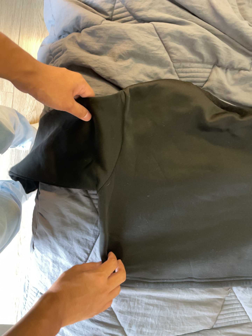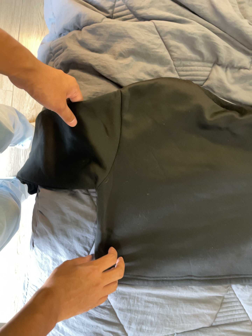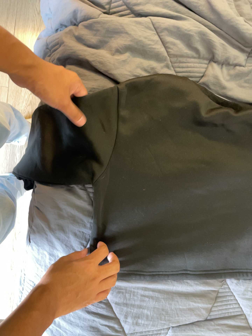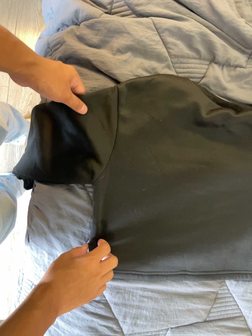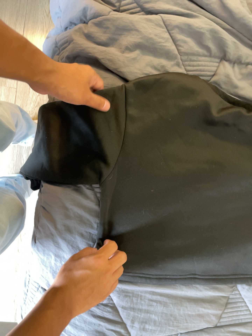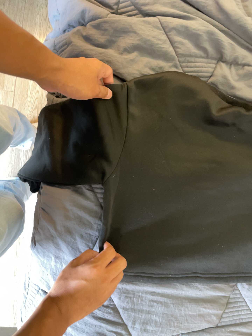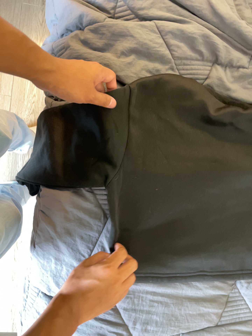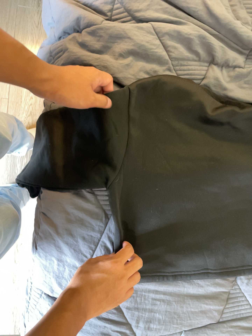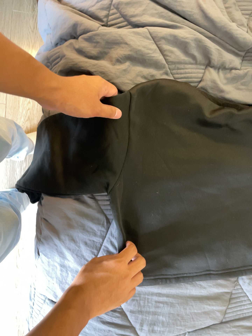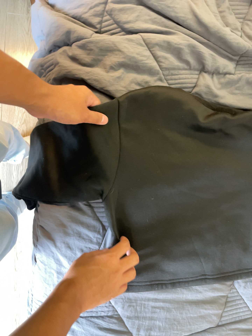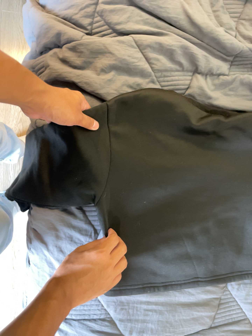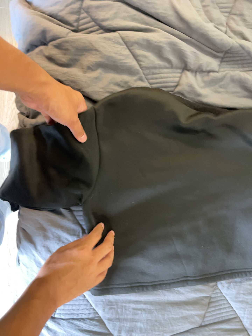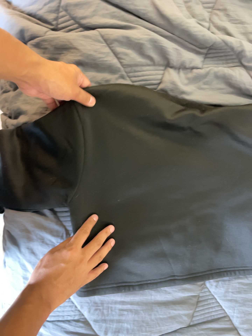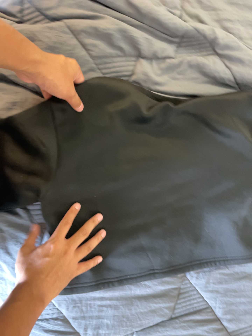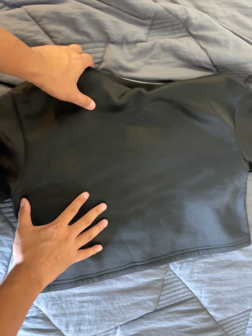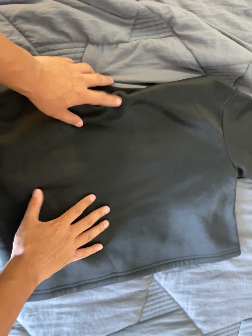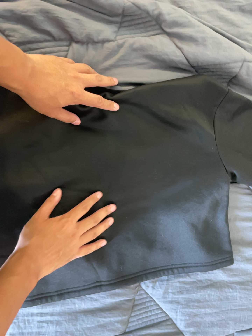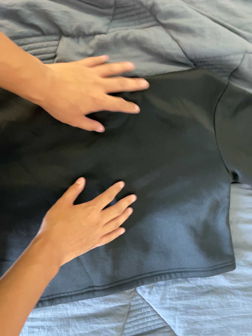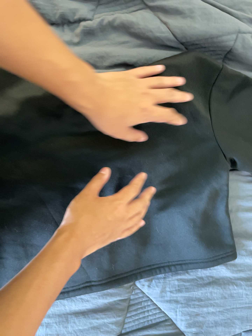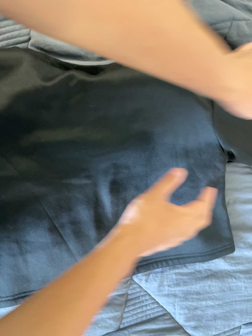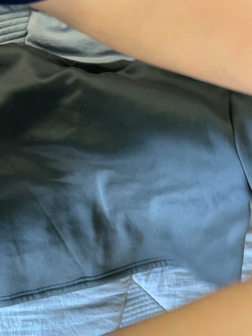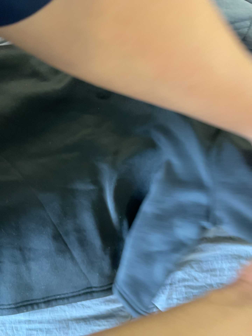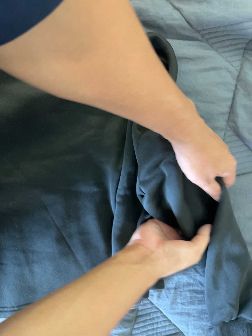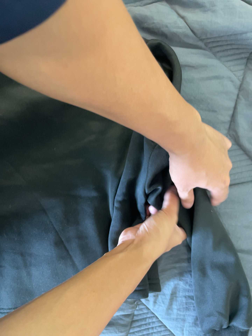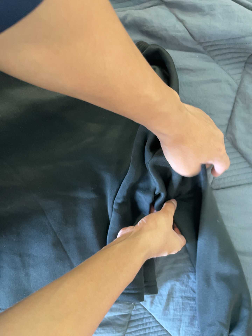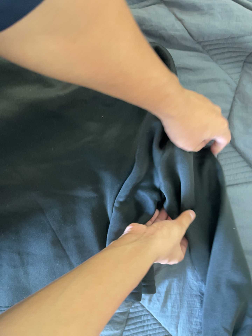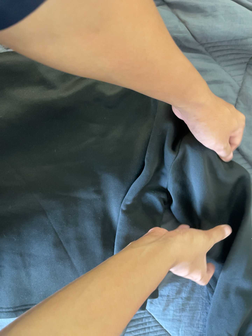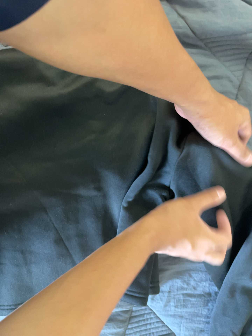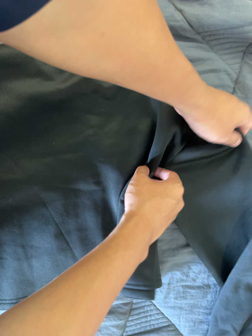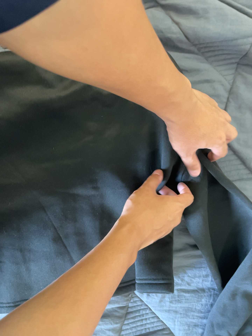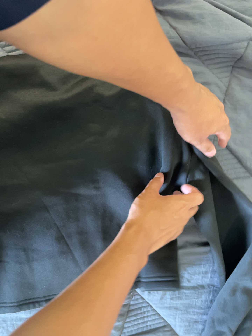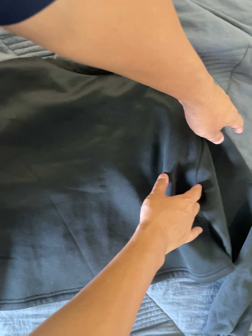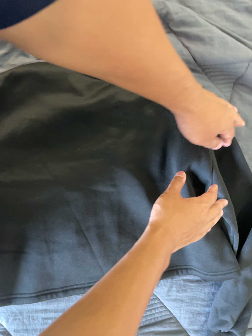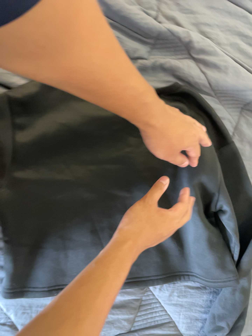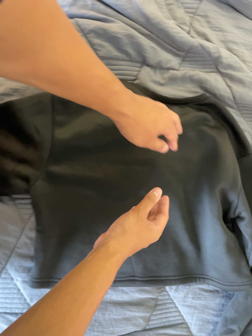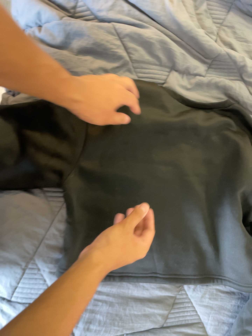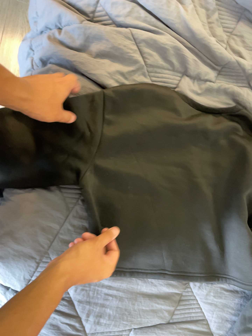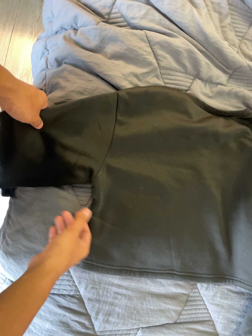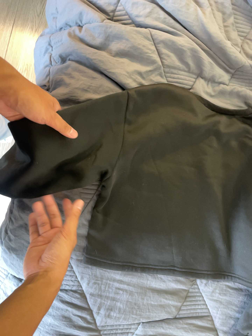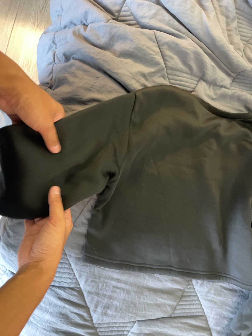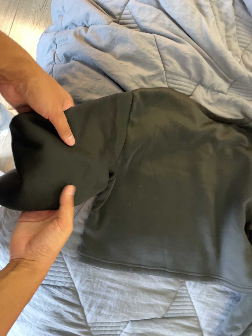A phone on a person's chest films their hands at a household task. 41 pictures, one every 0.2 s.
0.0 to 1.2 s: The camera shifts only a little, or ends up much as it began.
1.2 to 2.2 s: The camera travels toward the top of its view, about 7 cm.
2.2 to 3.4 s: The camera travels to its right and forward, about 26 cm, so close, fixed things drift to the left.
3.4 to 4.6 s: The camera travels forward, about 7 cm, so what stands in front looms larger.
4.6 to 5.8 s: The camera shifts only a little, or ends up much as it began.
5.8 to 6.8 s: The camera travels to its left and backward, about 24 cm. Its aim tips toward the top of its view by about 10 degrees. It rolls about its line of sight by about 10 degrees, and the scene rotates clockwise.
6.8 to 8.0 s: The camera travels to its left and backward, about 16 cm, so close, fixed things drift to the right. It rolls about its line of sight by about 10 degrees, and the scene rotates clockwise.
The film runs backward here.
